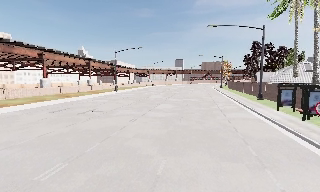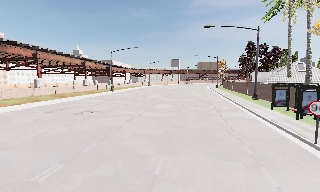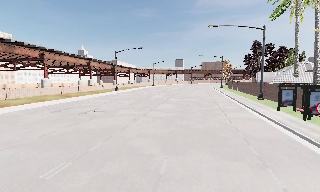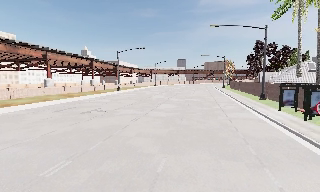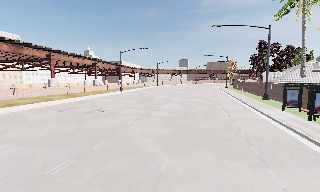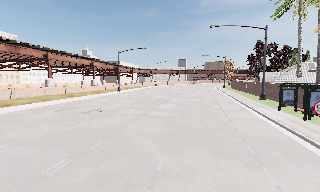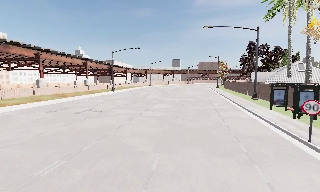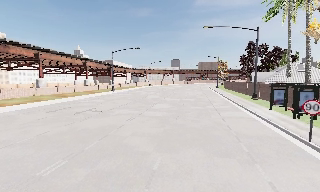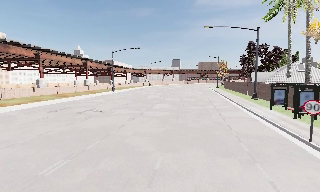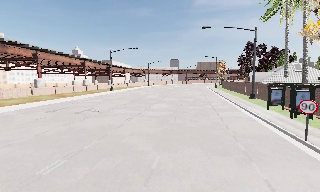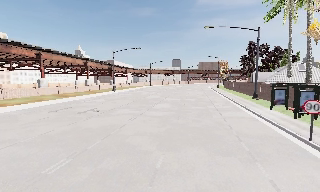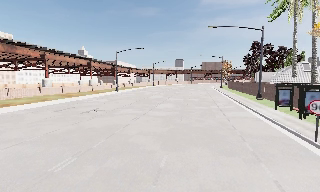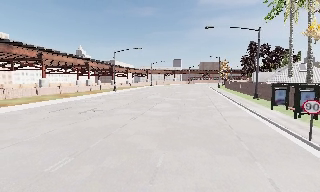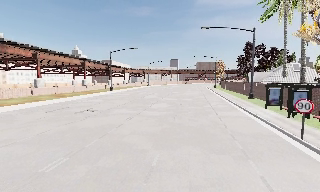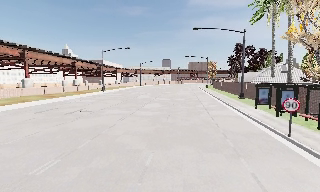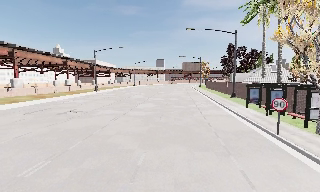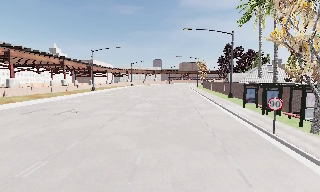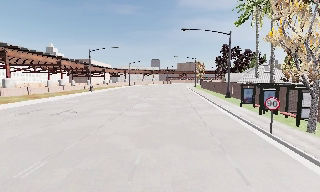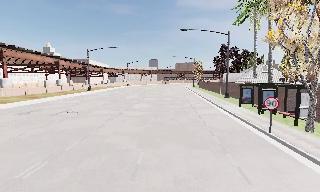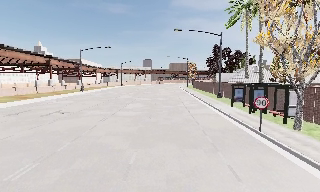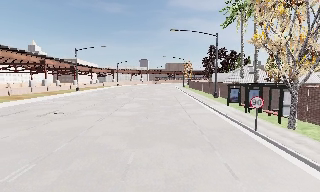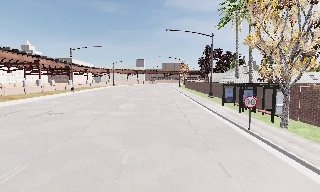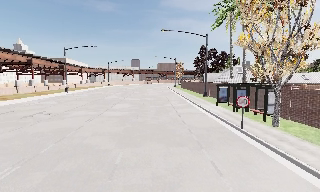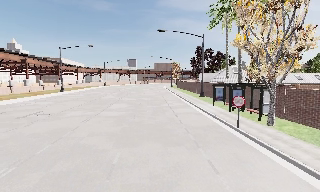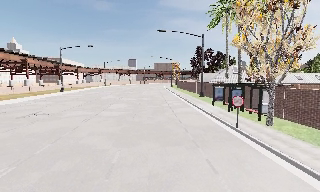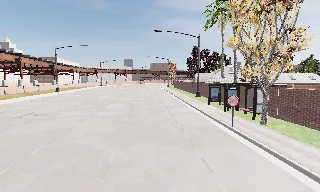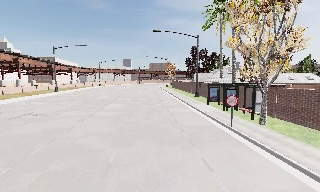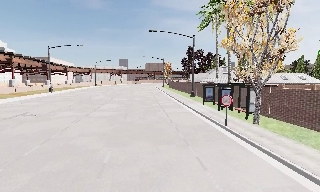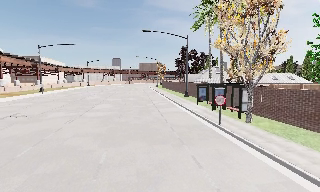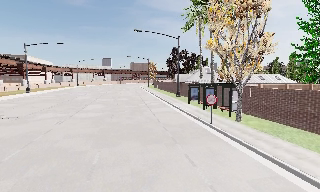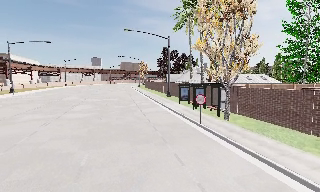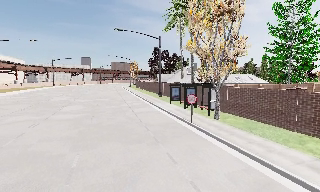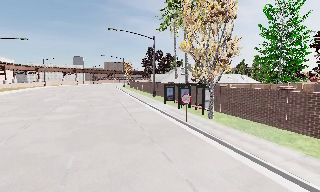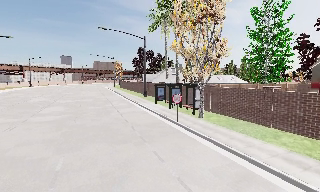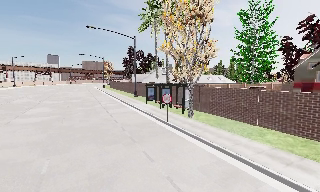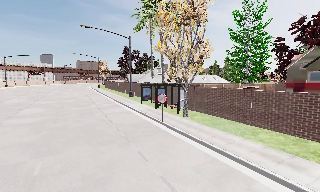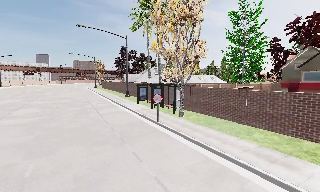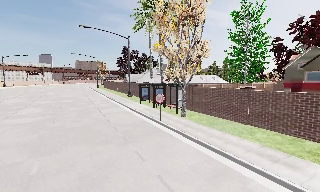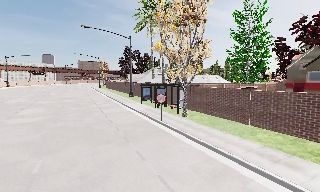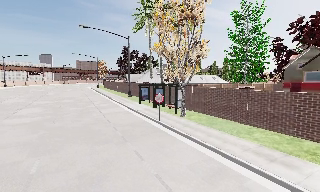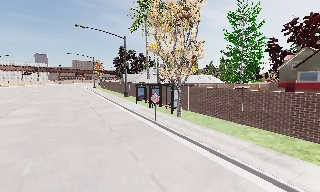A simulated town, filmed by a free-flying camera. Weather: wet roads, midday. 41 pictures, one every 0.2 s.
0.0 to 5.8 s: The camera pans to its right, which is clockwise from overhead, by about 25 degrees. It travels backward, about 1 m, so what stands in front gets smaller.
5.8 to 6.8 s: The camera pans to its right, which is clockwise from overhead, by about 15 degrees.
6.8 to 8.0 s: The camera shifts only a little, or ends up much as it began.
The film runs backward here.
